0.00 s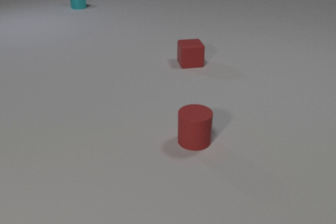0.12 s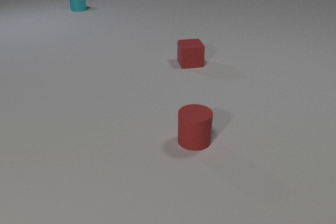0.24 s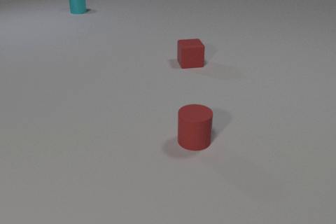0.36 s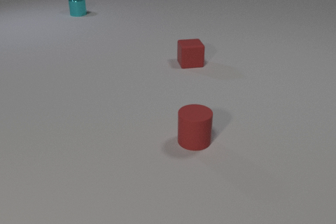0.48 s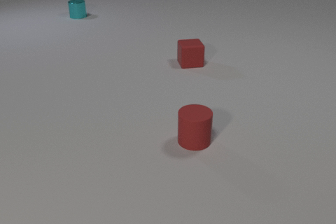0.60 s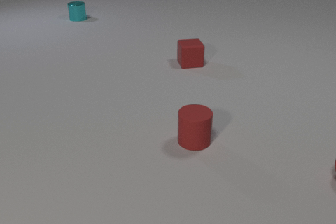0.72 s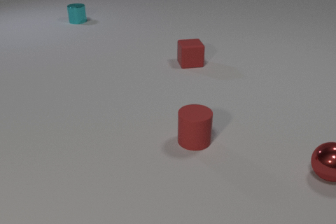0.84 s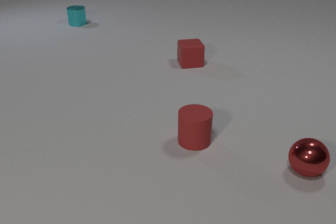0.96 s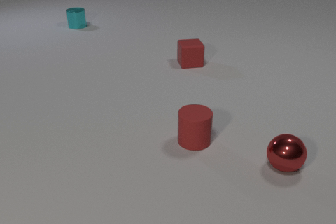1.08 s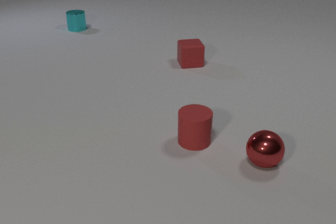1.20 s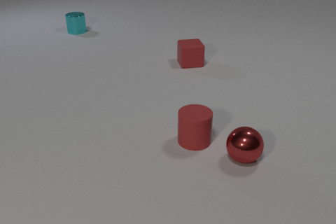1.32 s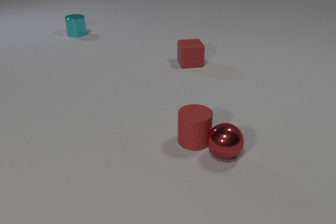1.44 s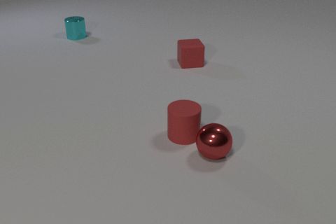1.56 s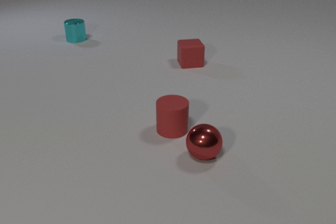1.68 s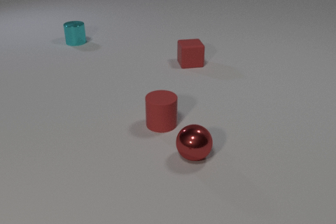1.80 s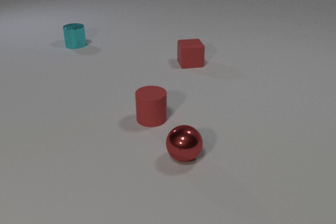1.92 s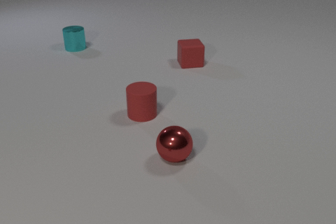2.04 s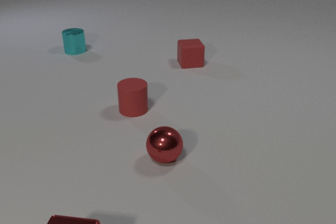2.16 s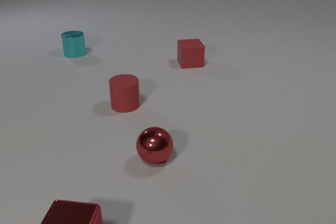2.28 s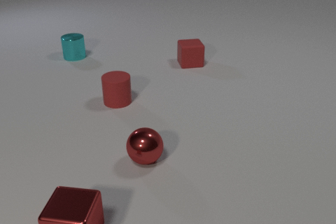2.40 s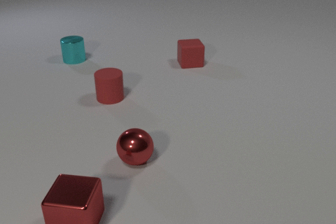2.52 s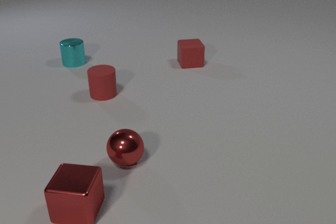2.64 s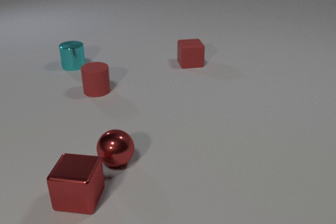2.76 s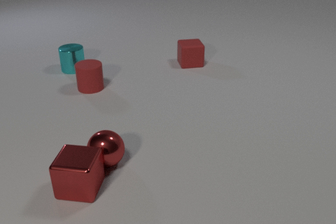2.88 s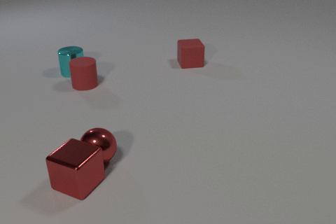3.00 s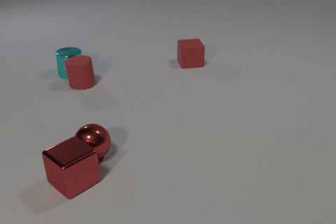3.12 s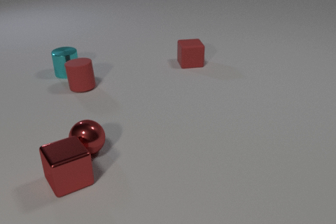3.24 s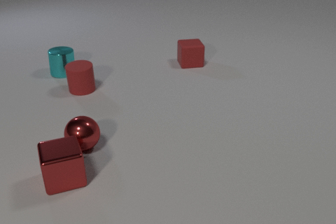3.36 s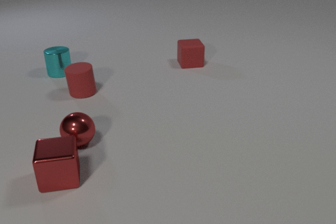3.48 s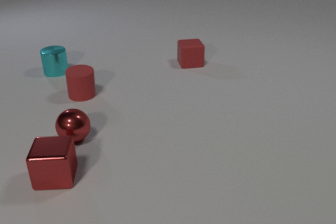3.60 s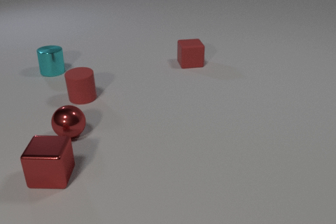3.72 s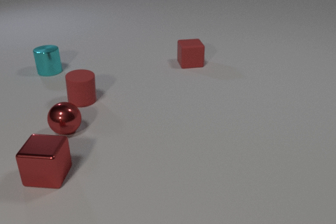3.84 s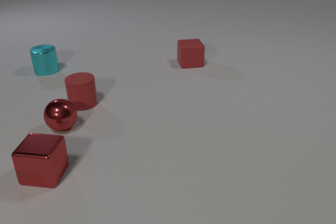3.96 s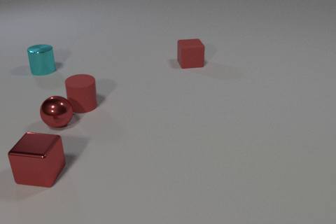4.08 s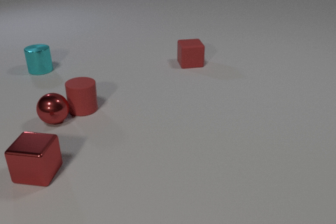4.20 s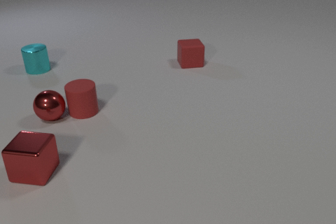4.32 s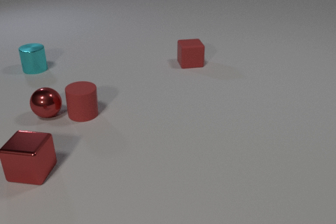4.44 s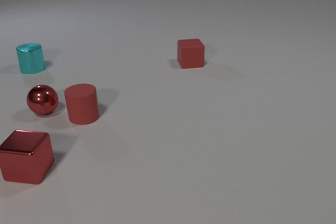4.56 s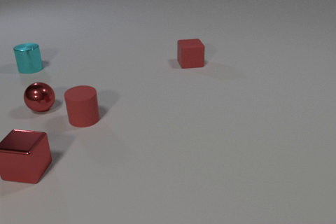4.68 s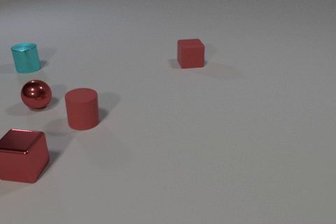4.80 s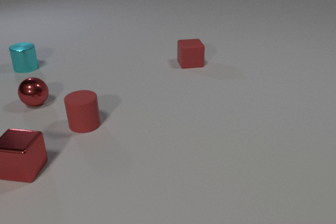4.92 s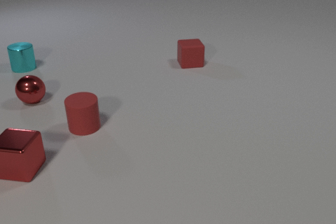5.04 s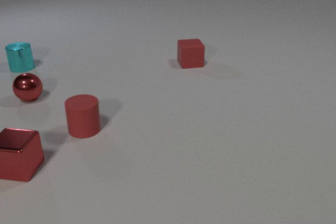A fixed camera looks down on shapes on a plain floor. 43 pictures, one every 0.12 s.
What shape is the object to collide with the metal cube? sphere.
How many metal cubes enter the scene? 1.
How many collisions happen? 3.
0.00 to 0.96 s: The red metal sphere comes in at the right edge, rolls to the left. The cyan metal cylinder slides toward the camera.
0.96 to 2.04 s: The red metal sphere rolls to the left. The red rubber cylinder slides to the left and away from the camera. The cyan metal cylinder slides toward the camera. The red metal cube comes in at the bottom edge. The red metal sphere and the red rubber cylinder collide.
2.04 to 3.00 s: The red metal sphere rolls to the left. The red rubber cylinder slides away from the camera and to the left. The cyan metal cylinder slides toward the camera. The red metal cube slides away from the camera, spins clockwise seen from above by about 30 degrees, its near face sliding to the left. The red metal sphere and the red metal cube collide. The red rubber cylinder and the cyan metal cylinder collide.
3.00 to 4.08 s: The red metal sphere rolls away from the camera and to the left. The red rubber cylinder slides toward the camera. The cyan metal cylinder slides to the left and away from the camera. The red metal cube slides to the left and away from the camera, spins clockwise seen from above by about 60 degrees, its near face sliding to the left.
4.08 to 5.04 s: The red metal sphere rolls away from the camera and to the left. The red rubber cylinder slides toward the camera. The cyan metal cylinder slides to the left and away from the camera. The red metal cube slides to the left and away from the camera.
